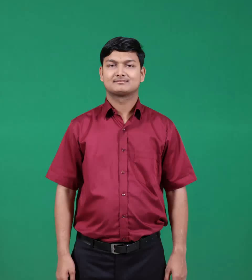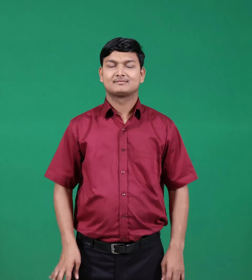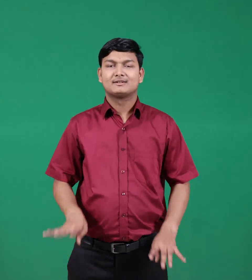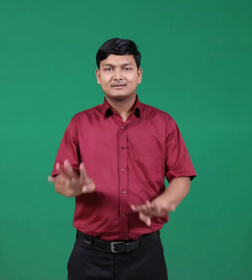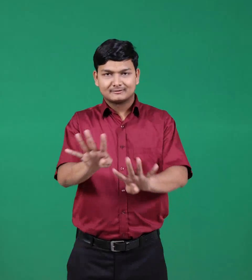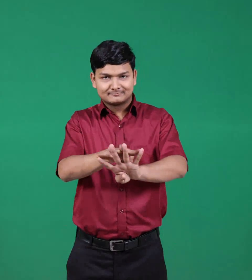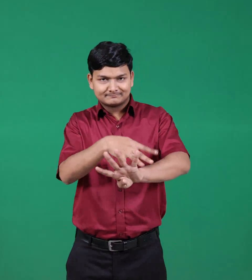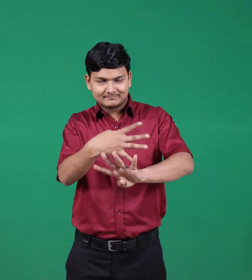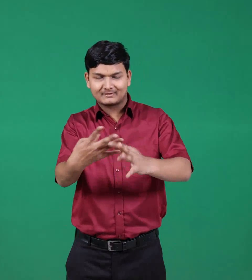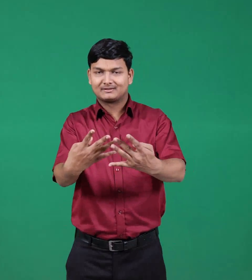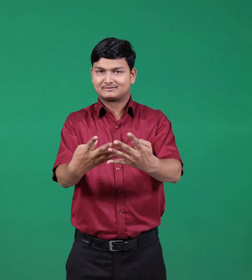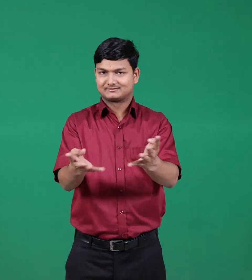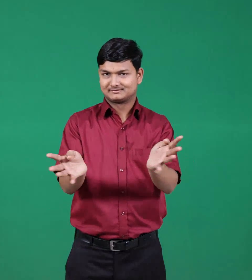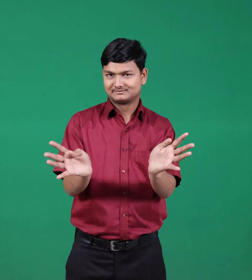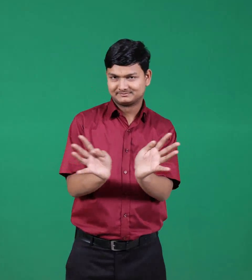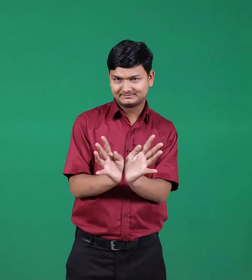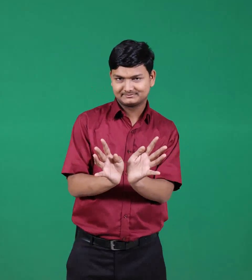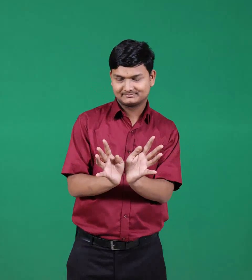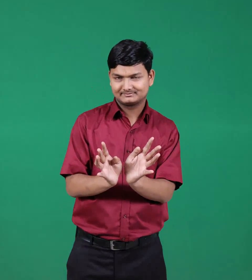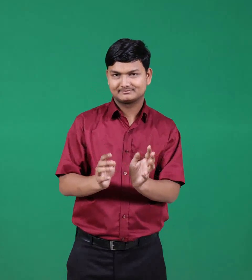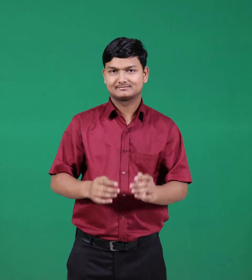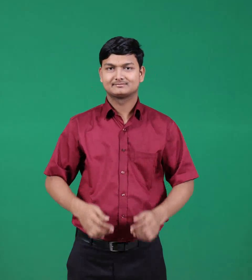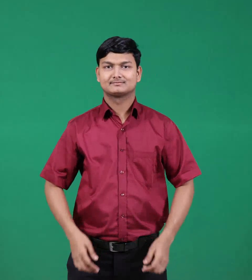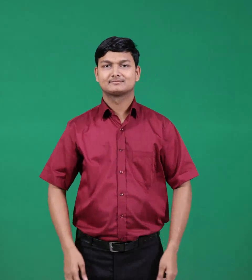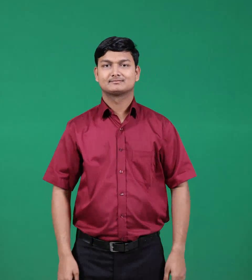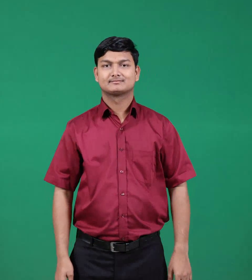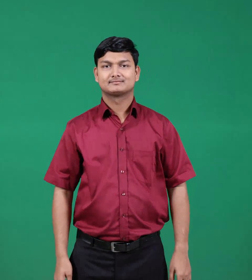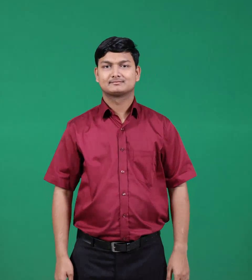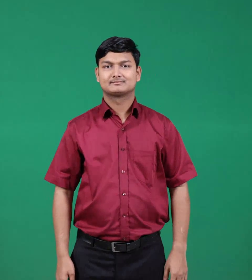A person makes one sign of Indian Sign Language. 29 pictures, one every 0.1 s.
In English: nest
